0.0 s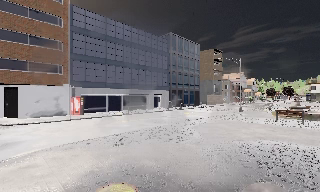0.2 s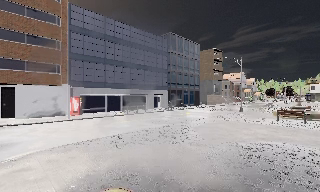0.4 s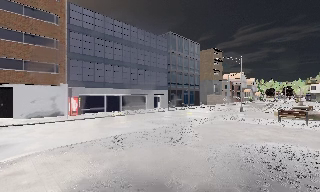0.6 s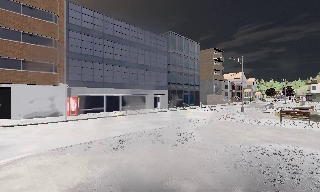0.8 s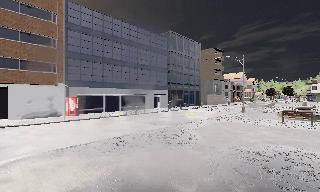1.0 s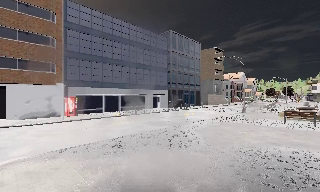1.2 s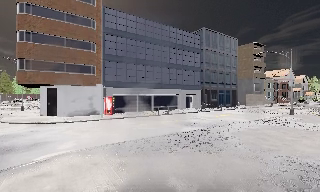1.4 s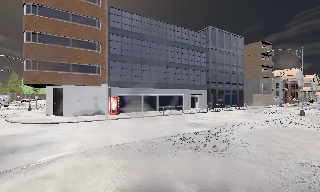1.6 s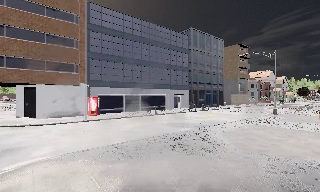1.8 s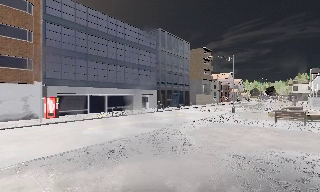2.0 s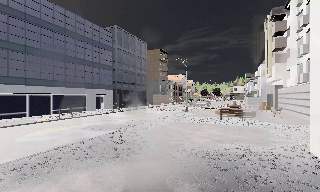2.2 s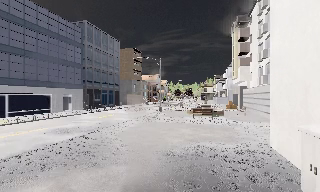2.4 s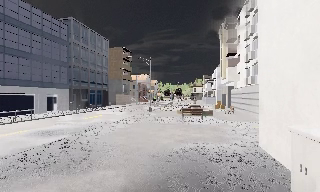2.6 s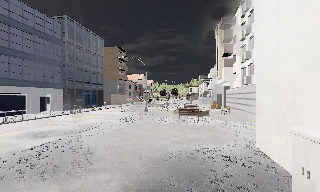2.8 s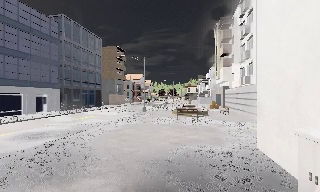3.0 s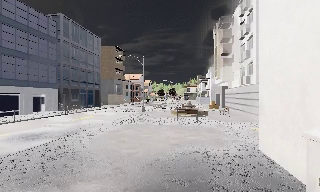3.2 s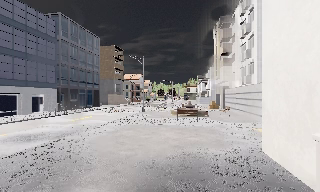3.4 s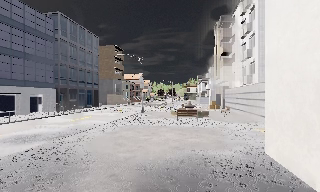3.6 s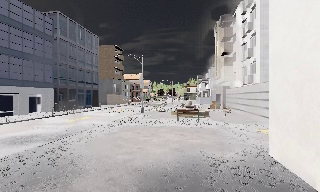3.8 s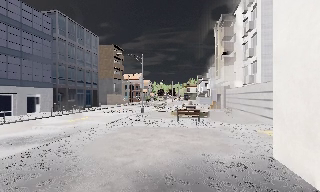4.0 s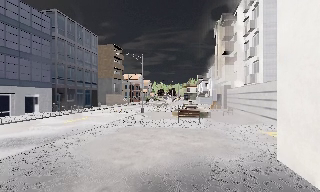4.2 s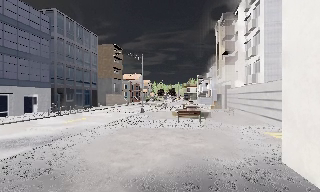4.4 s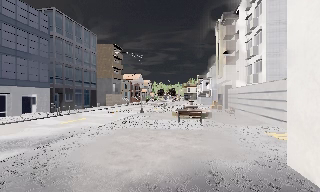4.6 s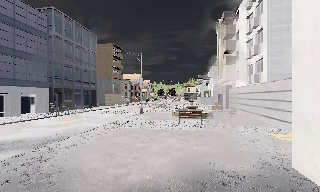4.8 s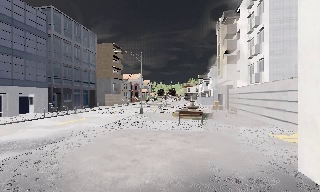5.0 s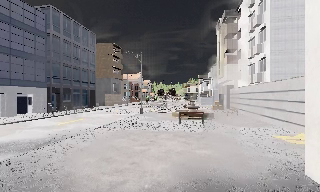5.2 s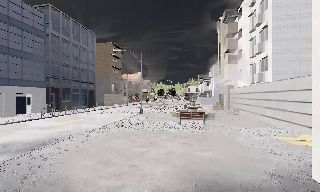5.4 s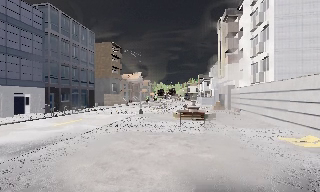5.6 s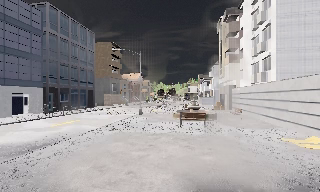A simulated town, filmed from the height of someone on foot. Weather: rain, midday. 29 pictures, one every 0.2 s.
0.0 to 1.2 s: The camera pans to its left, which is counterclockwise from overhead, by about 10 degrees. It travels forward, about 1 m, so what stands in front looms larger.
1.2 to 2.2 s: The camera swings to its right by about 40 degrees, and the scene slides to the left. It travels forward, about 1 m.
2.2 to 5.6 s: The camera travels forward, about 3.5 m, so what stands in front looms larger.
The film runs forward here.
